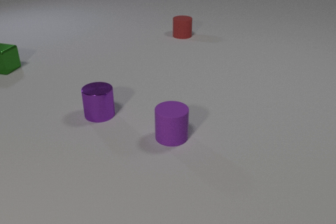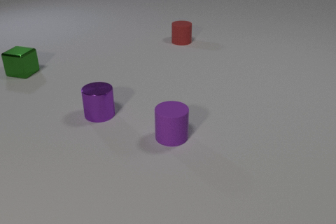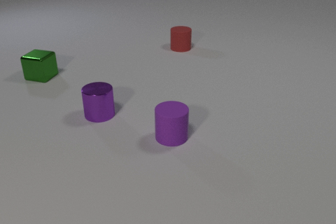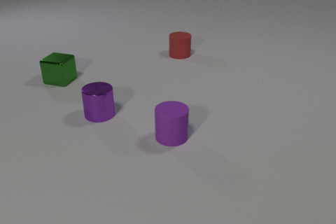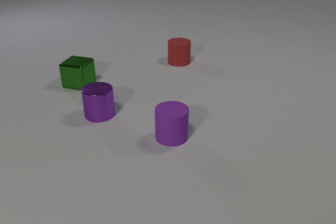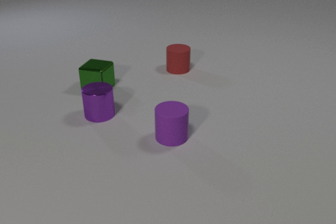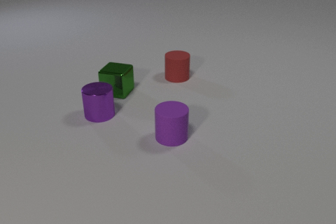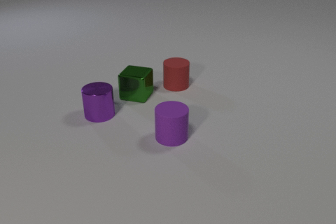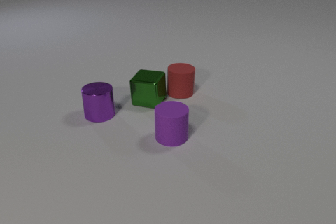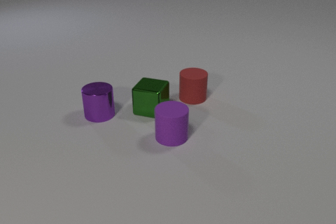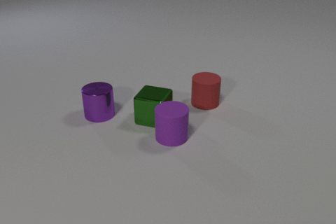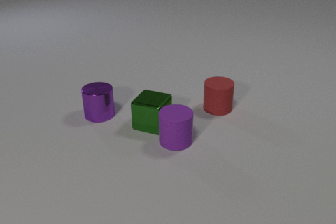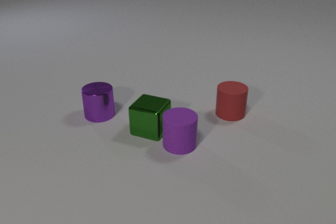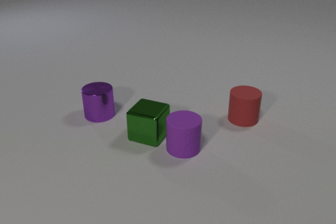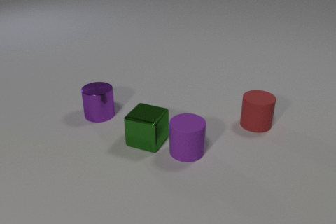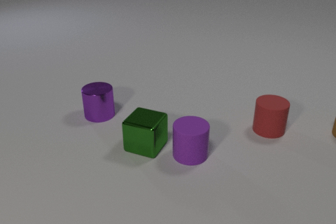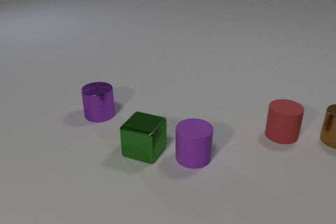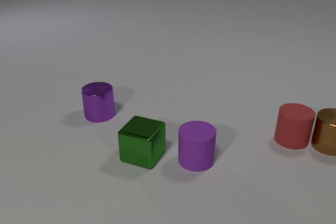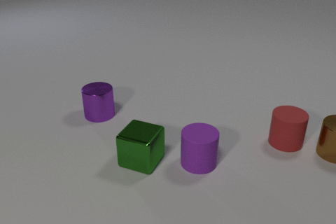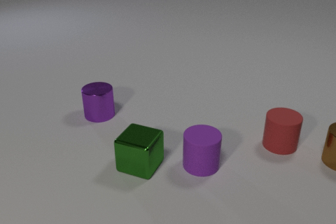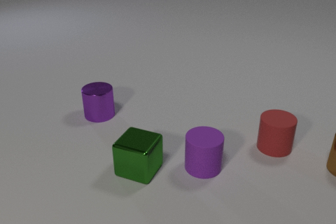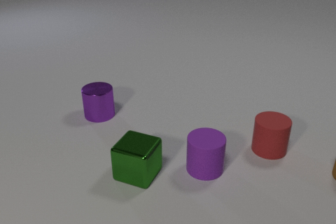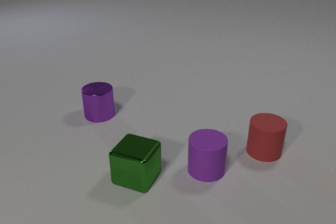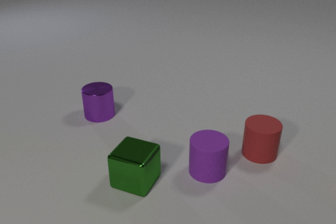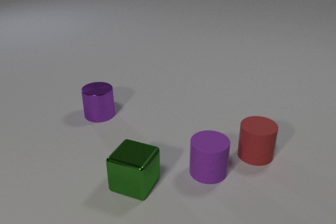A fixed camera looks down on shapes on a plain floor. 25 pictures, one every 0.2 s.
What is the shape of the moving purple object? cylinder.
What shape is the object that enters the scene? cylinder.
What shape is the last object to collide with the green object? cylinder.
0.0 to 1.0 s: The green metal cube slides to the right and toward the camera. The red rubber cylinder slides toward the camera.
1.0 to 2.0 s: The green metal cube slides toward the camera and to the right. The red rubber cylinder slides toward the camera. The green metal cube and the red rubber cylinder collide. The green metal cube and the purple rubber cylinder collide.
2.0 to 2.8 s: The green metal cube slides toward the camera. The red rubber cylinder slides to the right and toward the camera. The purple rubber cylinder slides toward the camera and to the right.
2.8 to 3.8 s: The green metal cube slides toward the camera. The red rubber cylinder slides toward the camera and to the right. The purple rubber cylinder slides toward the camera and to the right. The brown metal cylinder comes in at the right edge, slides toward the camera. The red rubber cylinder and the brown metal cylinder collide.
3.8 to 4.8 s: The green metal cube slides toward the camera. The red rubber cylinder slides toward the camera and to the left. The purple rubber cylinder slides toward the camera. The brown metal cylinder slides toward the camera and to the right, leaves at the right edge.
